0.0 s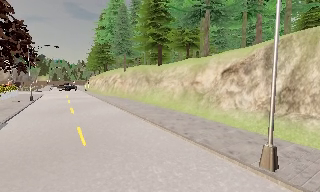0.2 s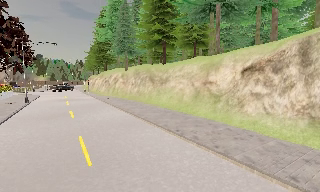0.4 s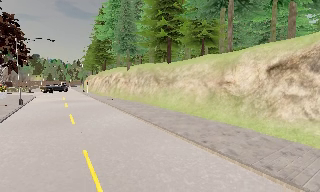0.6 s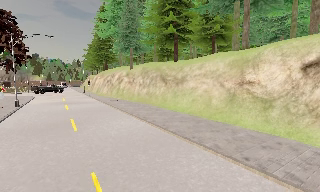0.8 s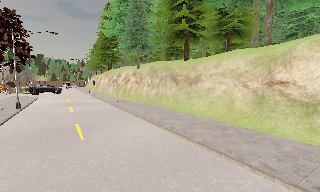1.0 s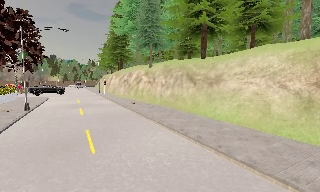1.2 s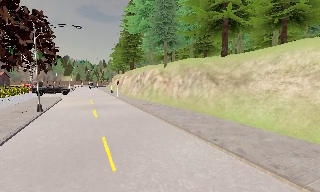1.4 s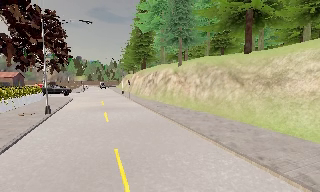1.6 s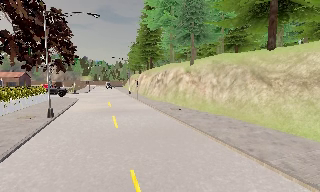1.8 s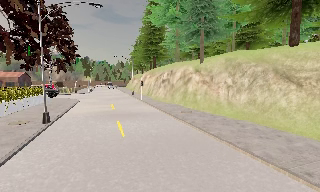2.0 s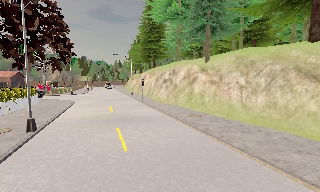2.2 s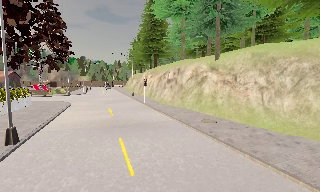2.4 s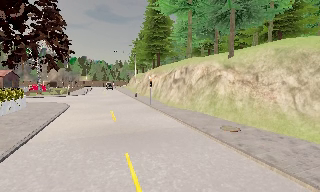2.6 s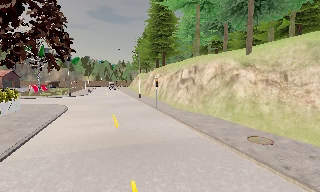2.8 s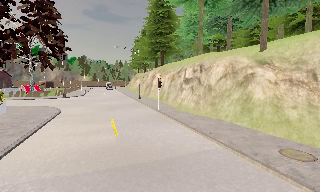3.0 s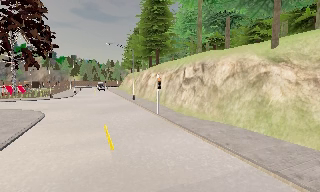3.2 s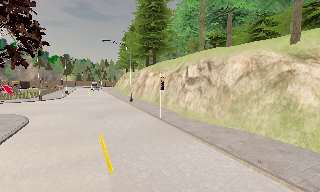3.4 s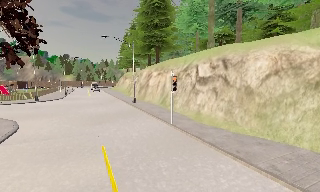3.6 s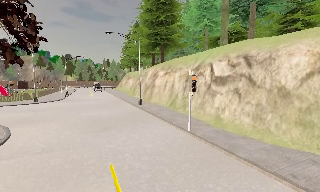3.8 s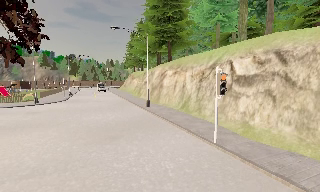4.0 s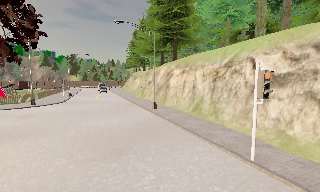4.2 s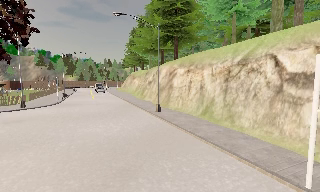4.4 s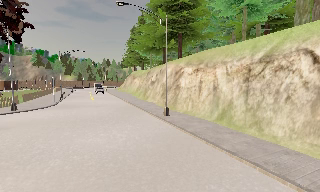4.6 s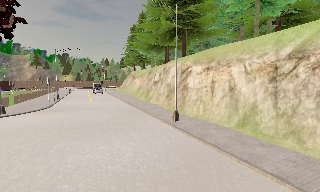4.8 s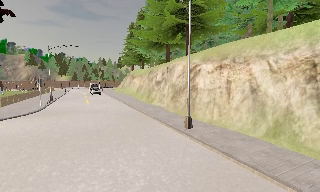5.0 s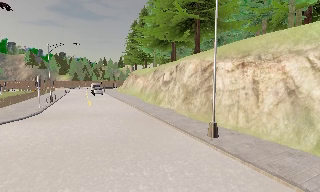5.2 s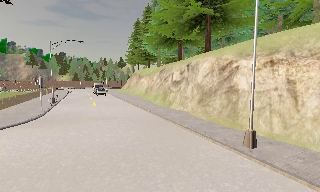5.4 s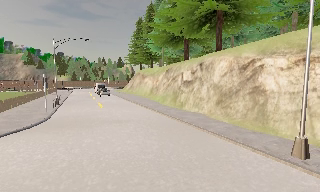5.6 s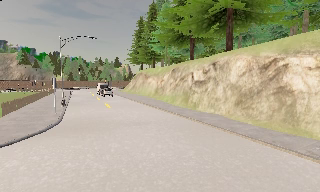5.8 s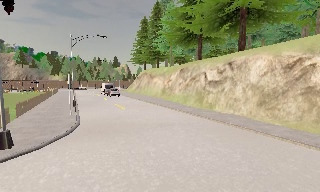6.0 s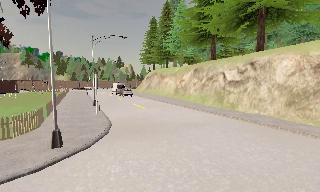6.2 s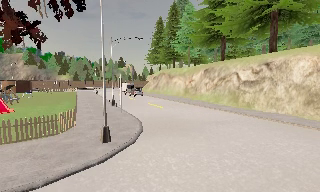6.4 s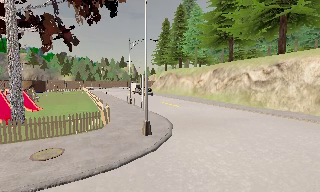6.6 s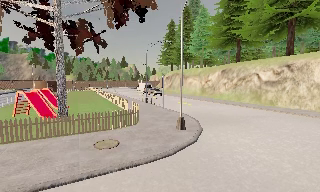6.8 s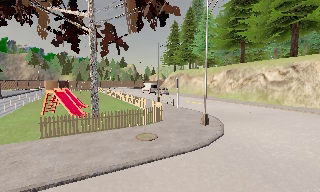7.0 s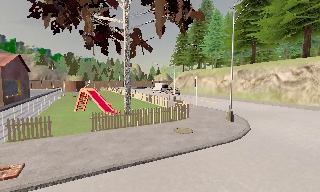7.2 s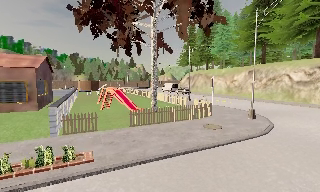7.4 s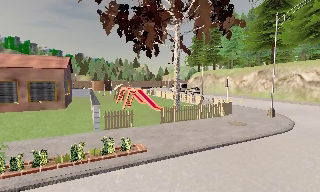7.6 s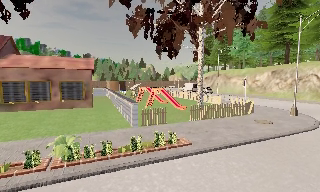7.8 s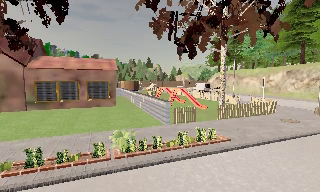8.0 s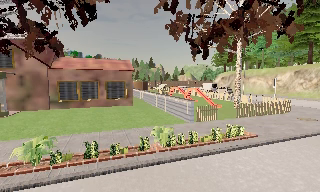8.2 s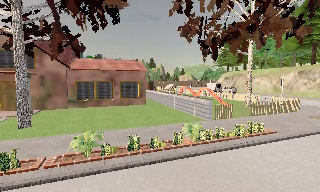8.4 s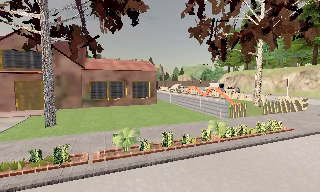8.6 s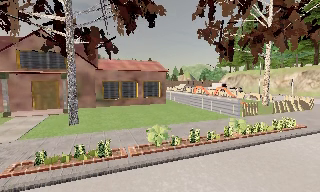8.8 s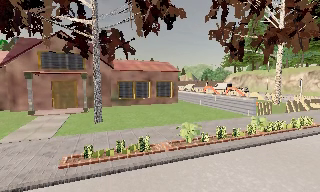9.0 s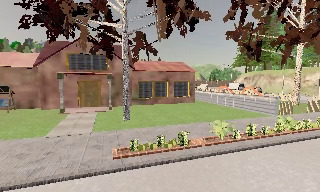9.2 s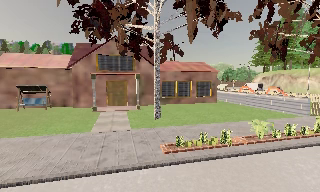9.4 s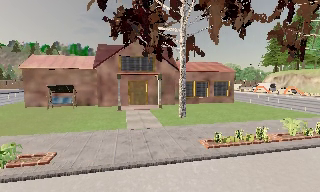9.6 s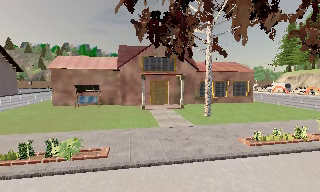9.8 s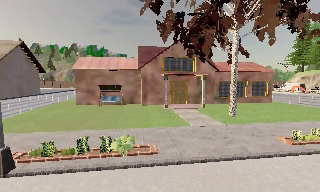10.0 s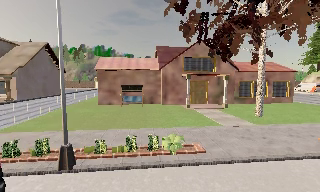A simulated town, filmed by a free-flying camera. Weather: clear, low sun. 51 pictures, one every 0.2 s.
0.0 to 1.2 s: The camera travels forward and to its left, about 11 m, so what stands in front looms larger.
1.2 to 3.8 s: The camera travels forward, about 20 m, so what stands in front looms larger.
3.8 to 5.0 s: The camera travels forward and to its left, about 10 m, so what stands in front looms larger.
5.0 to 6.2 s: The camera travels to its left, about 9 m, so close, fixed things drift to the right.
6.2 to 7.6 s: The camera travels to its left and backward, about 13 m, so close, fixed things drift to the right.
7.6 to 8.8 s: The camera travels to its left, about 9 m, so close, fixed things drift to the right.
8.8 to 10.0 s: The camera swings to its left by about 15 degrees, and the scene slides to the right. It travels to its left, about 9 m, so close, fixed things drift to the right.
The film runs backward here.
